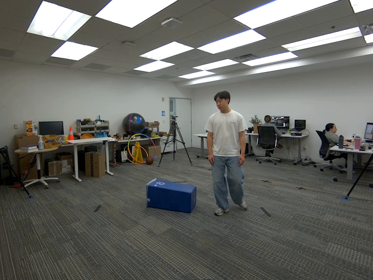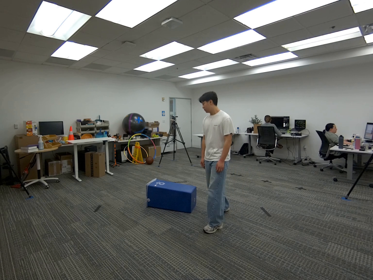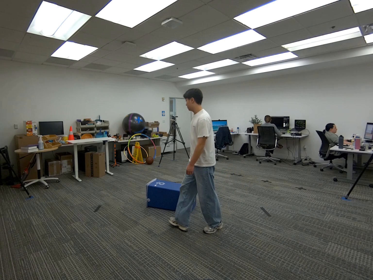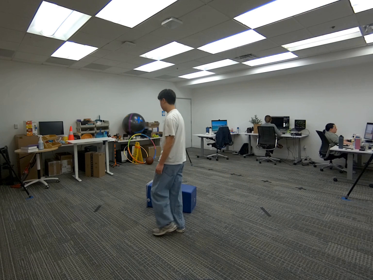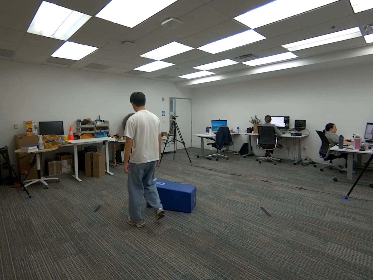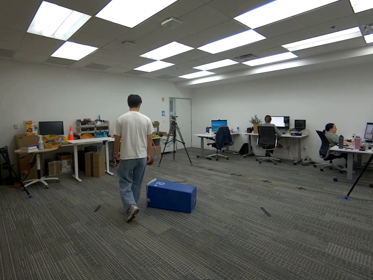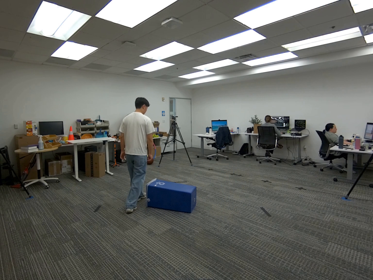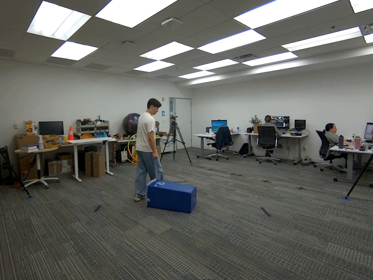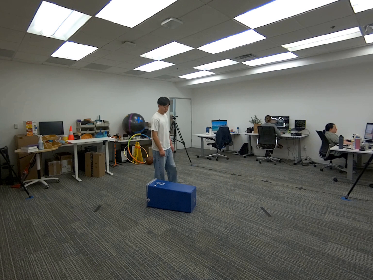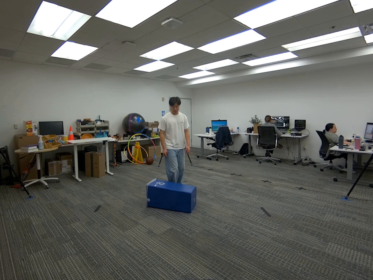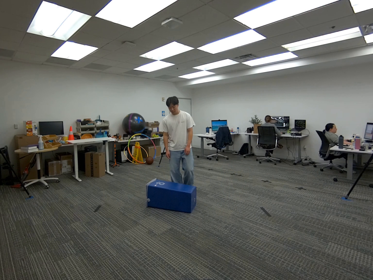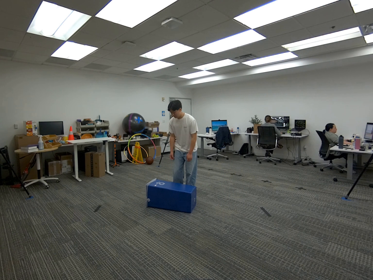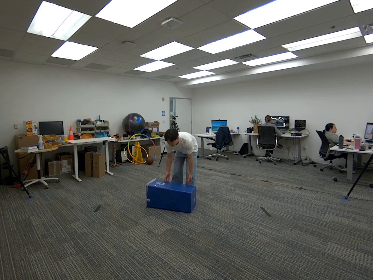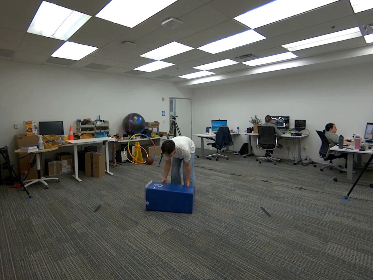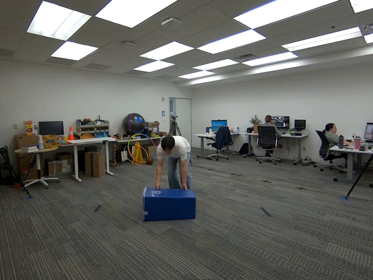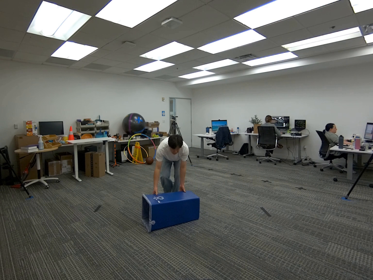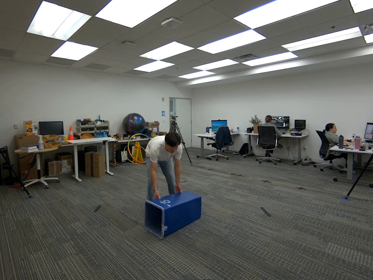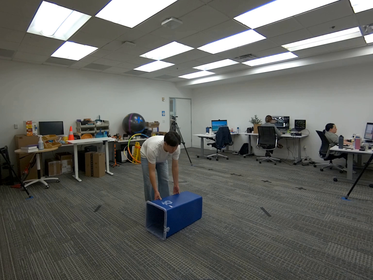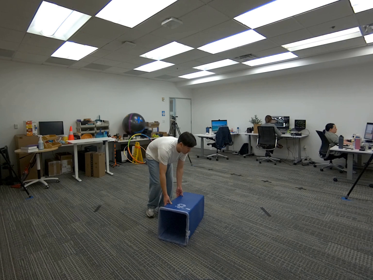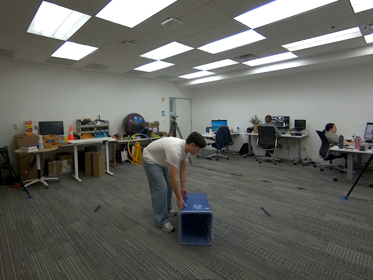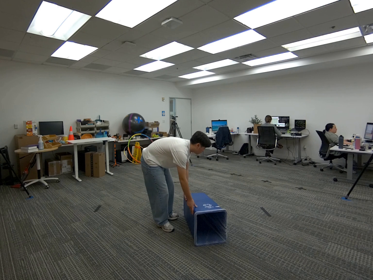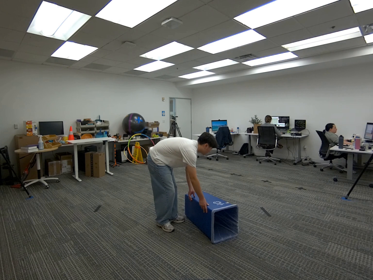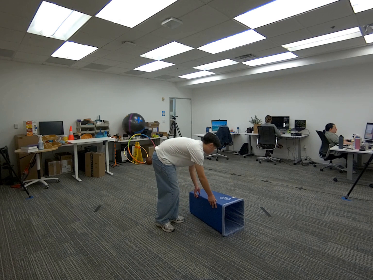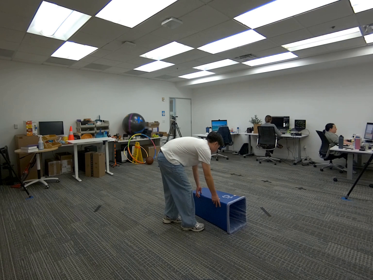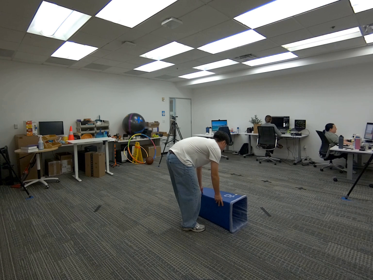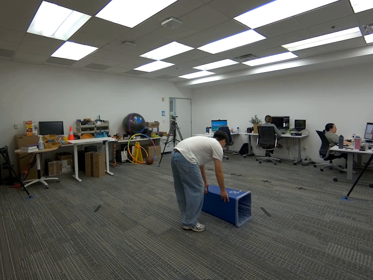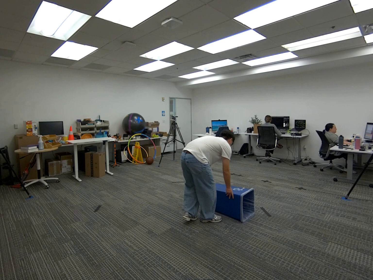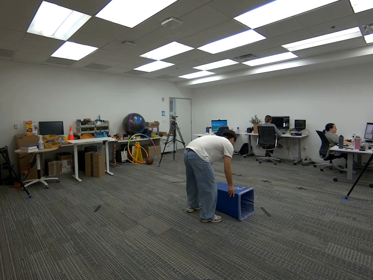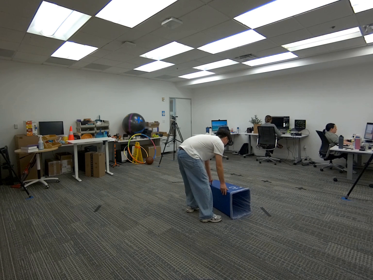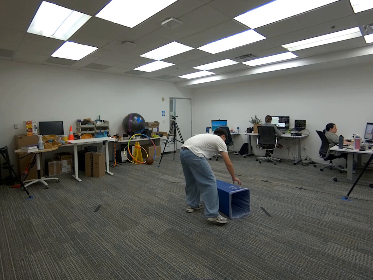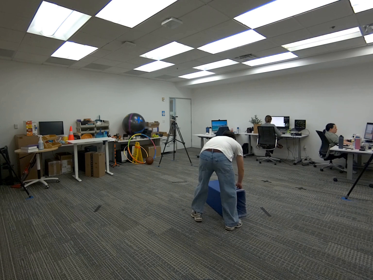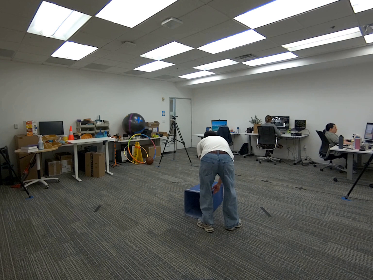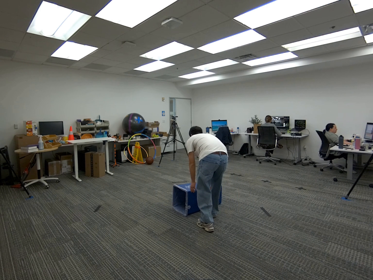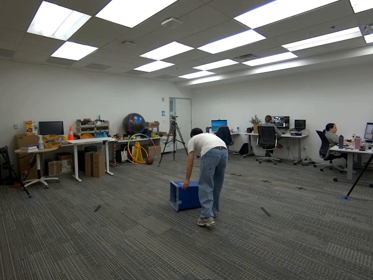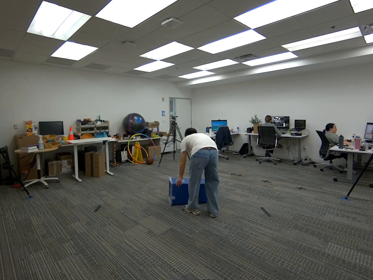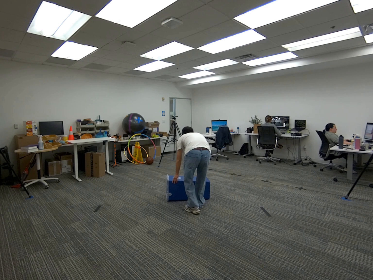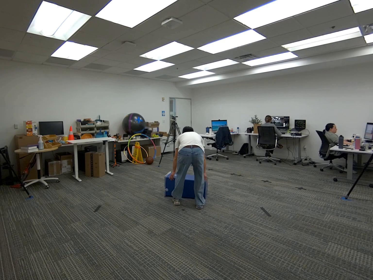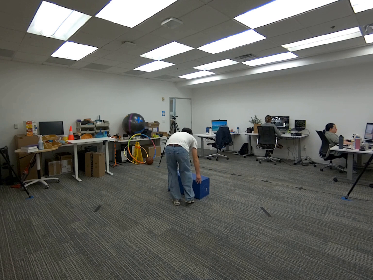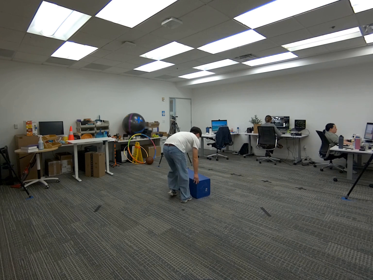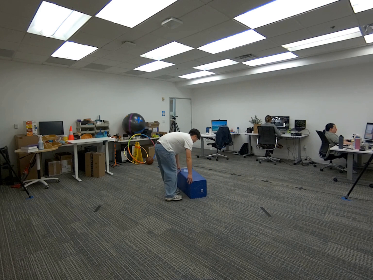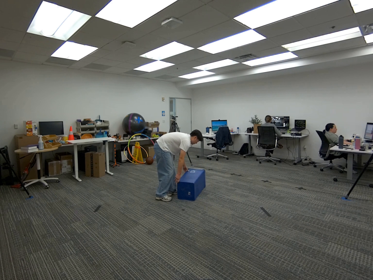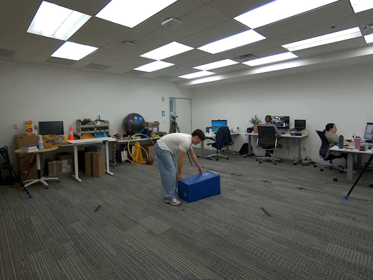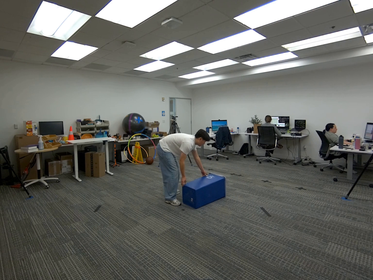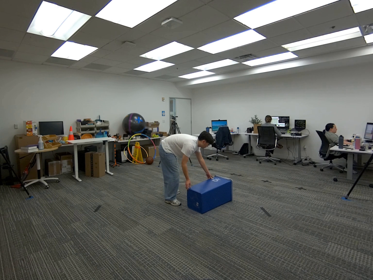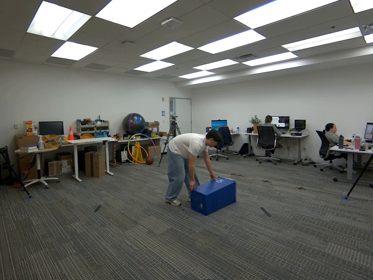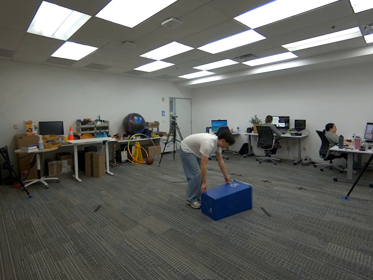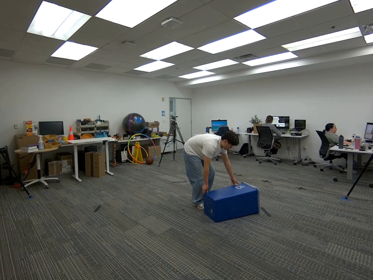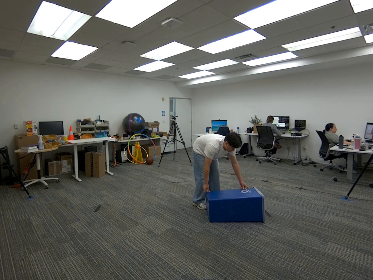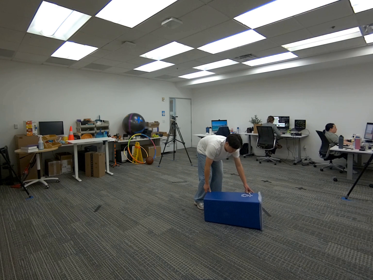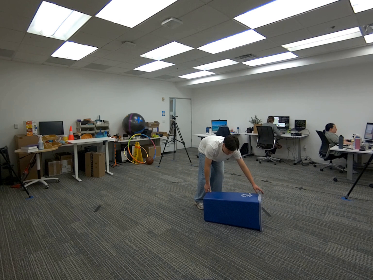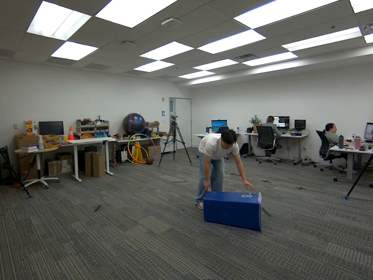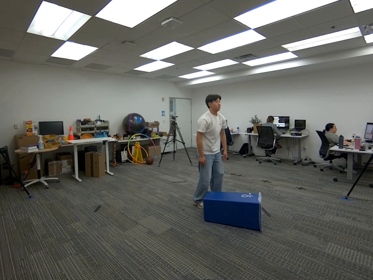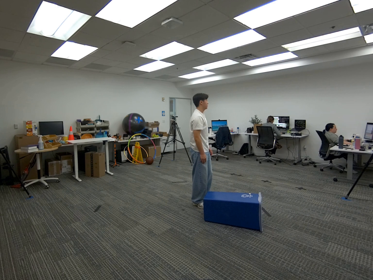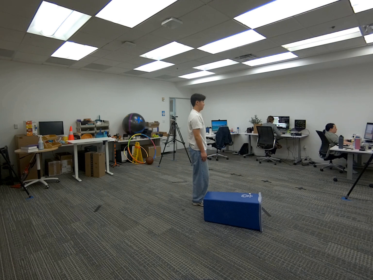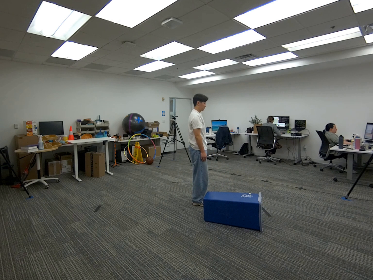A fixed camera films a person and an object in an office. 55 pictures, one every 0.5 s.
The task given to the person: Walk over to the blue trash can and slide the blue trash can side ways.
